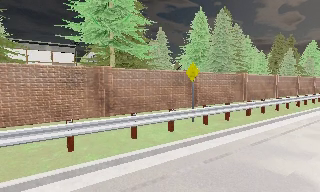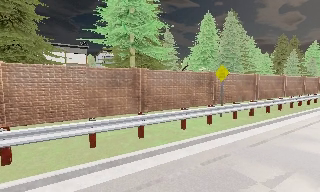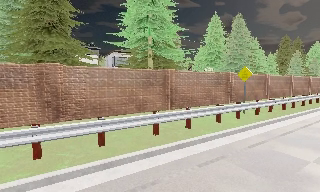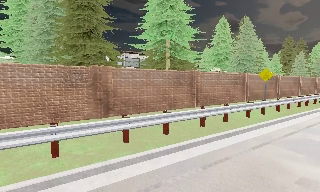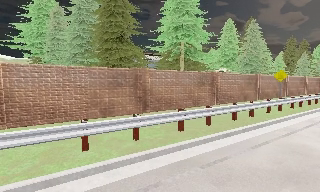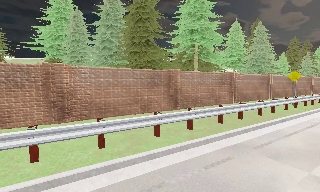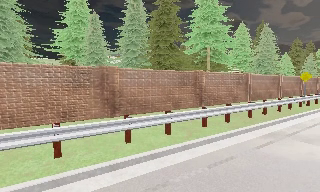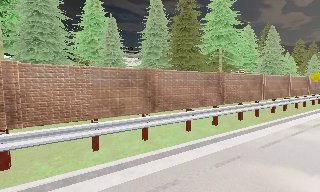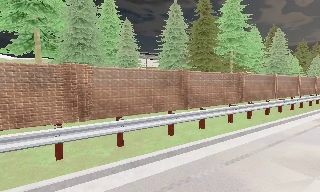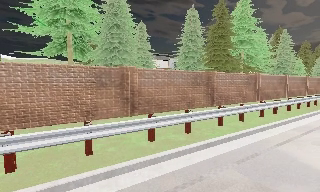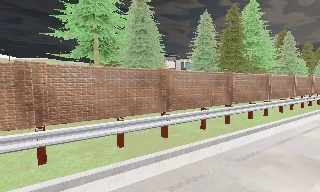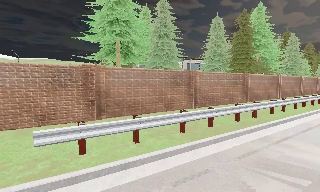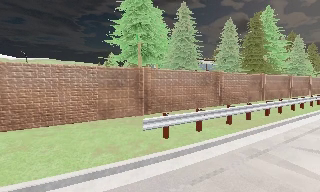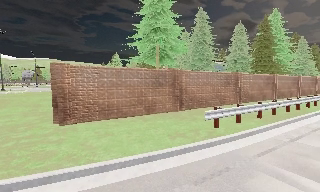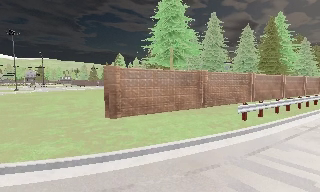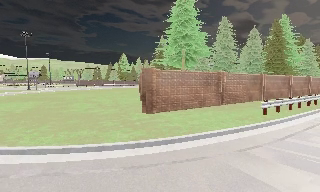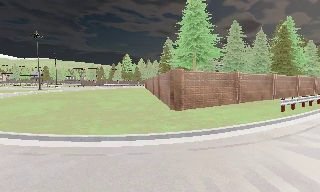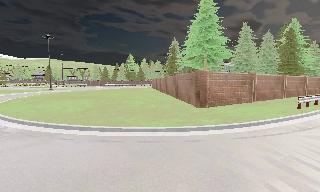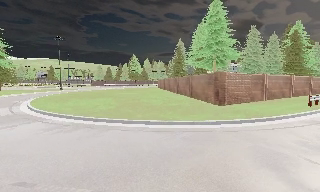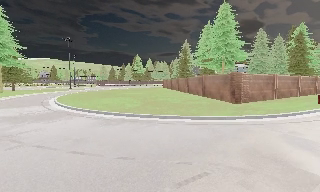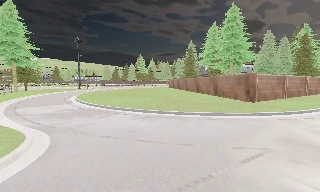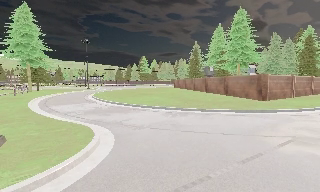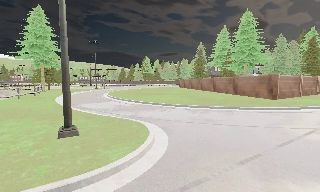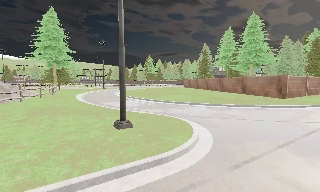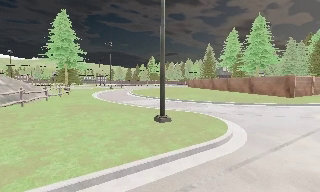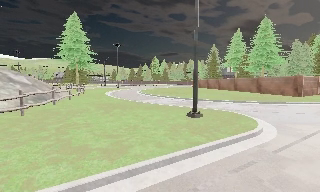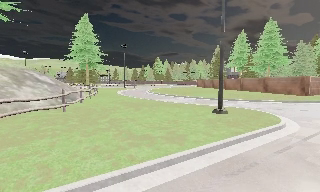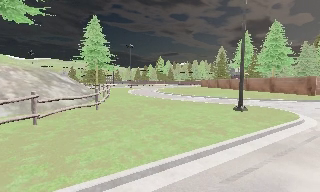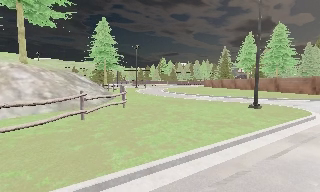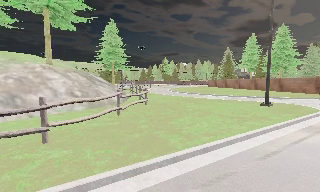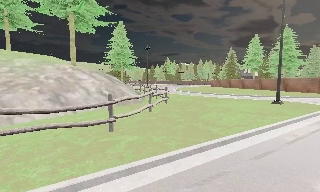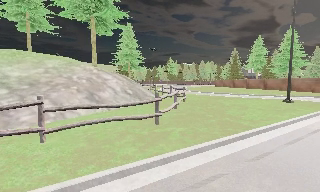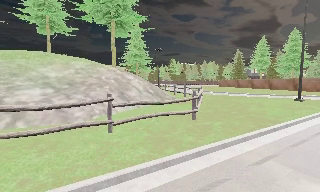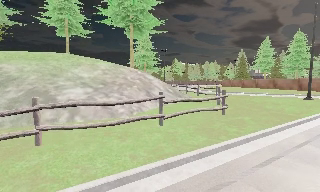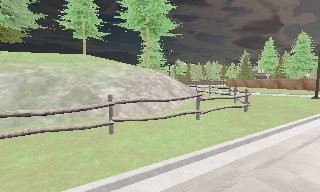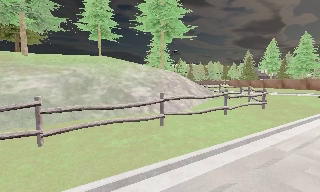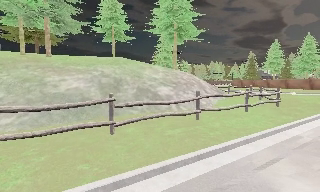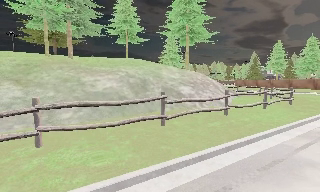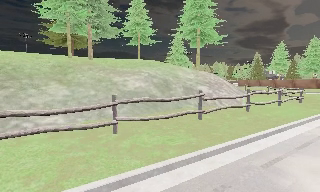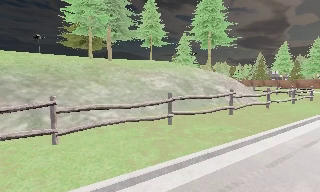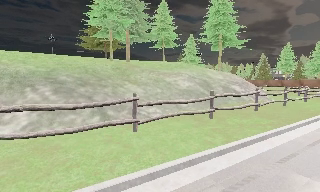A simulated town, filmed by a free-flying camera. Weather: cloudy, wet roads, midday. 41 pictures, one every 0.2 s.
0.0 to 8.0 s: The camera travels to its left and backward, about 80 m, so close, fixed things drift to the right.
The film runs backward here.
